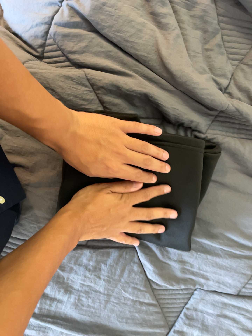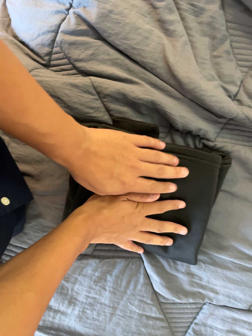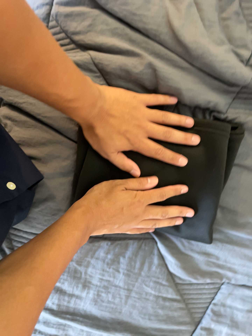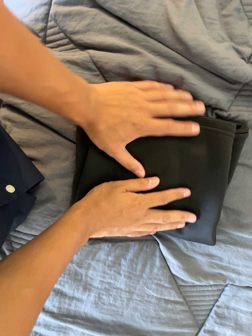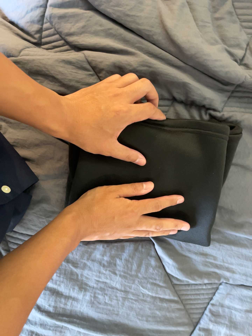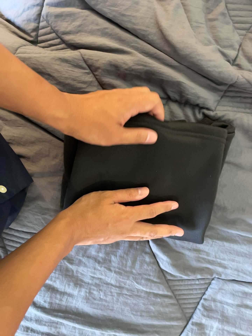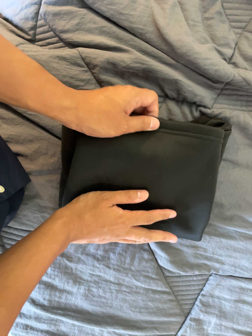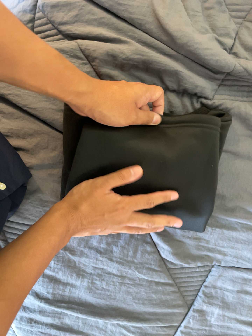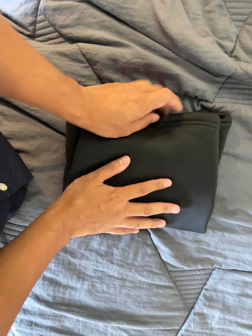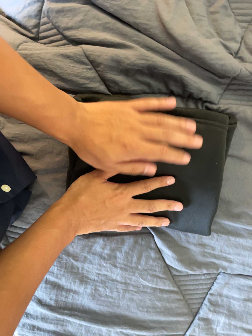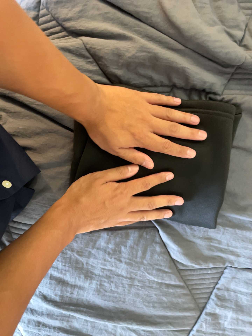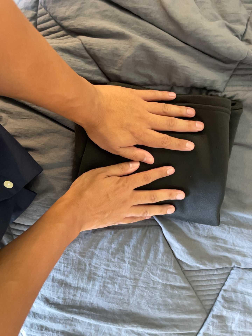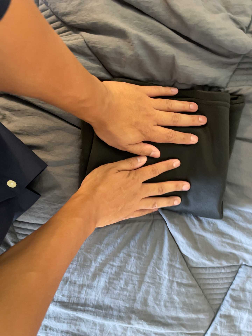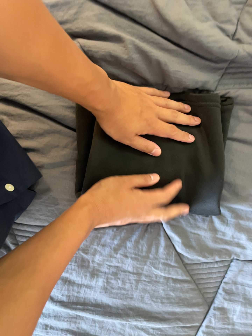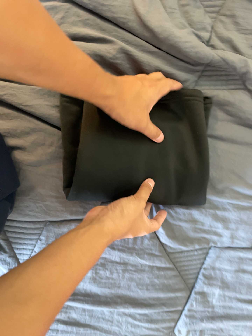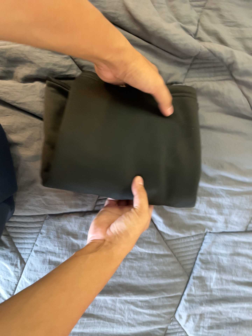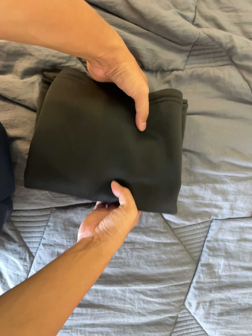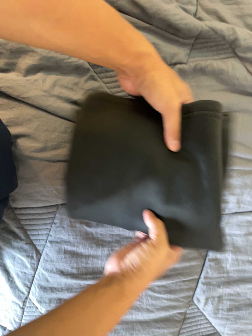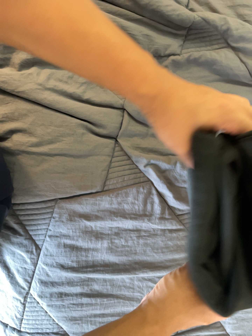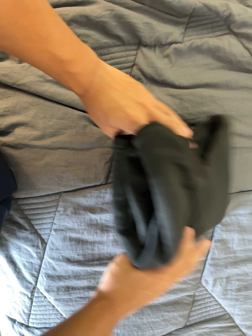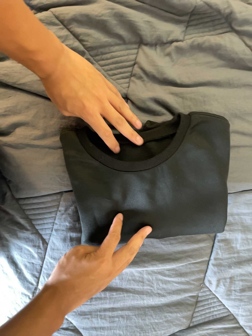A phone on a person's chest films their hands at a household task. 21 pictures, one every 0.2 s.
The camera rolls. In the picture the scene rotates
counterclockwise.
0.0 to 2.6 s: The camera travels toward the bottom of its view, about 6 cm, so close, fixed things drift upward.
2.6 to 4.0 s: The camera travels toward the bottom of its view, about 9 cm, so close, fixed things drift upward. It rolls about its line of sight by about 10 degrees, and the scene rotates counterclockwise.
The film runs forward here.
